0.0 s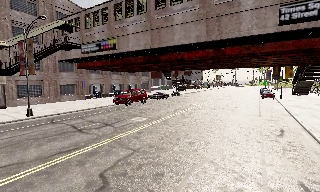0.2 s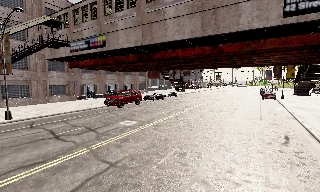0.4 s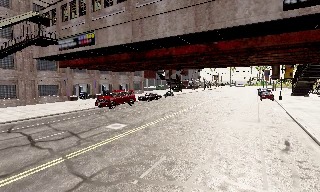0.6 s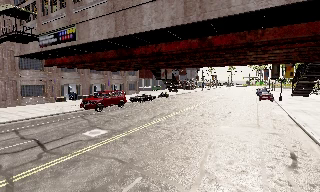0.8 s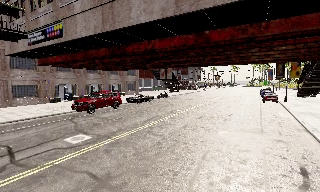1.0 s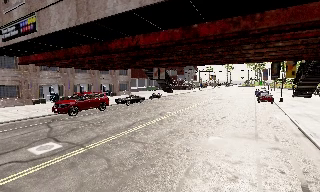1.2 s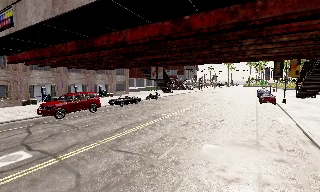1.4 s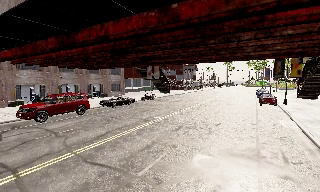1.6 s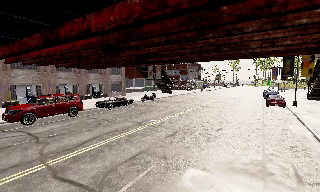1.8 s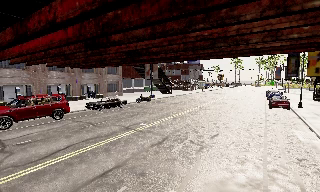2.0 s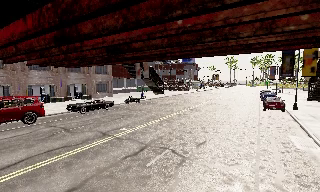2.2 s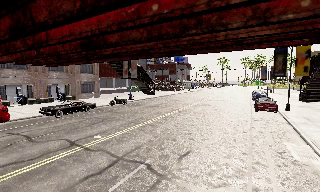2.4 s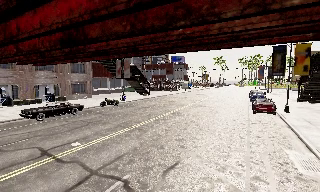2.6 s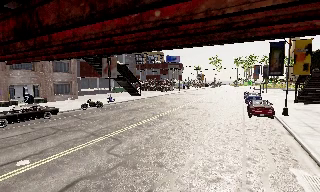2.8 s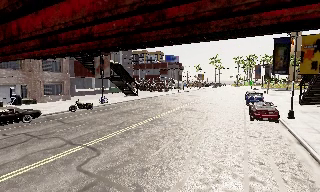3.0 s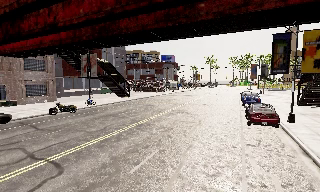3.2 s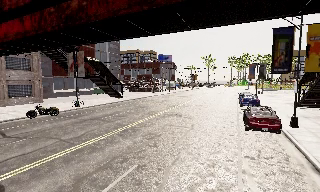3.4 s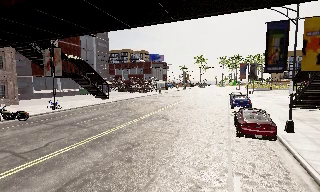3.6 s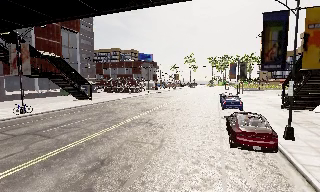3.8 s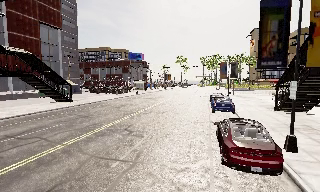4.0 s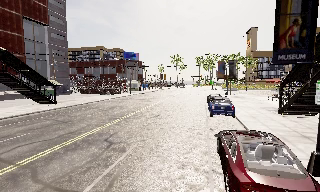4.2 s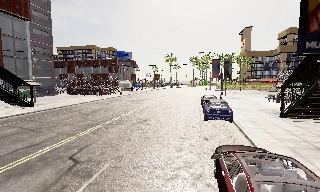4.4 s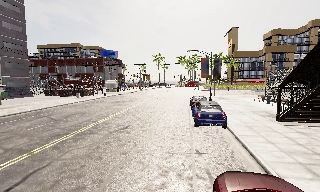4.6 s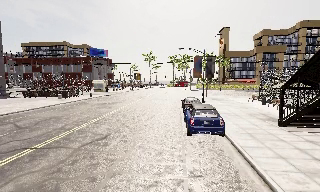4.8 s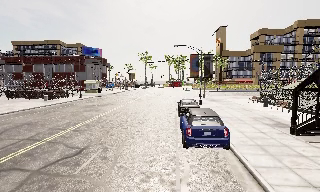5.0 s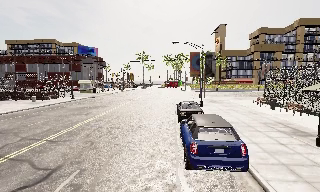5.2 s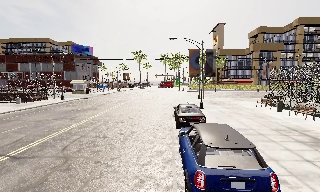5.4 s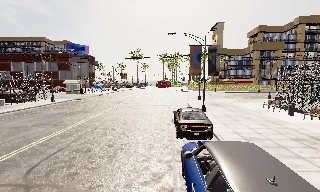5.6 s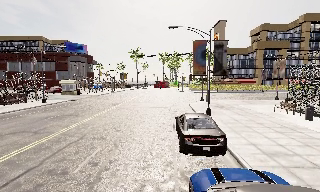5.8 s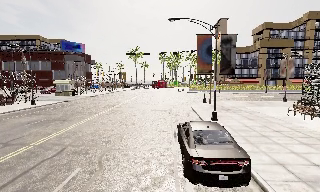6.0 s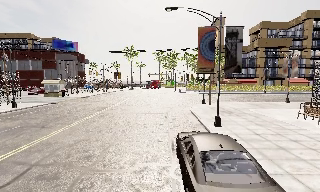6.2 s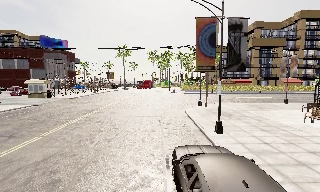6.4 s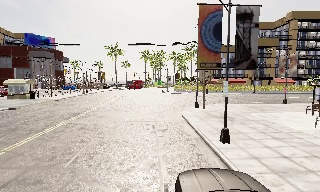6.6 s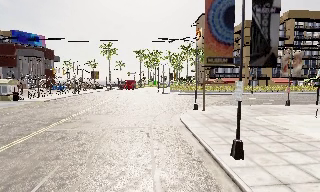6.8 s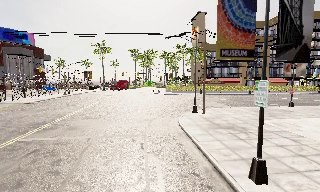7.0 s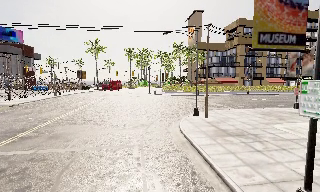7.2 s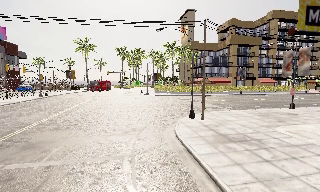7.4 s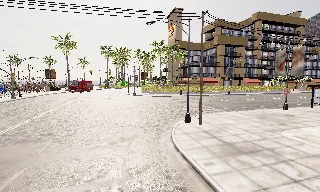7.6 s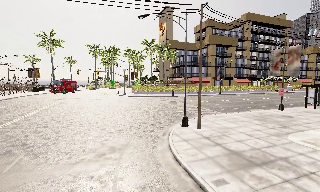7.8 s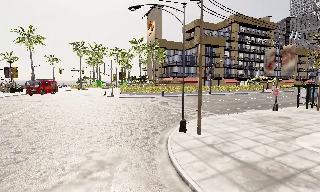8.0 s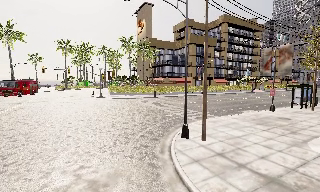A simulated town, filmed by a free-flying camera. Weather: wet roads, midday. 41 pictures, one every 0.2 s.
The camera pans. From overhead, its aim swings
clockwise.
The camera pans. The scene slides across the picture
to the left.
0.0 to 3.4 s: The camera travels forward and to its right, about 25 m, so what stands in front looms larger.
3.4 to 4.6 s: The camera pans to its right, which is clockwise from overhead, by about 15 degrees. It travels forward, about 11 m, so what stands in front looms larger.
4.6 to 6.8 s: The scene slides to the left, as the camera pans about 15 degrees to its right. It travels forward, about 19 m, so what stands in front looms larger.
6.8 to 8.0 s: The camera pans to its right, which is clockwise from overhead, by about 20 degrees. It travels forward, about 8 m, so what stands in front looms larger.
The film runs forward here.
